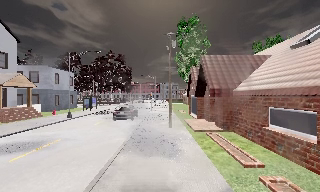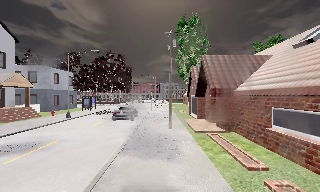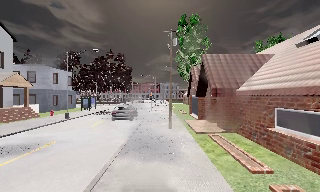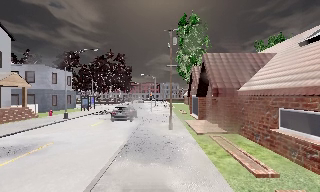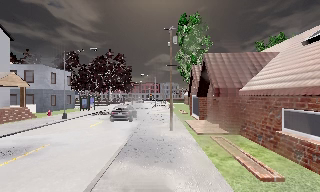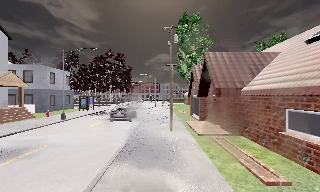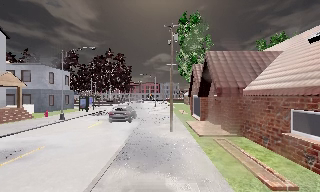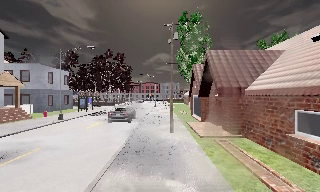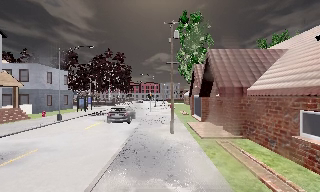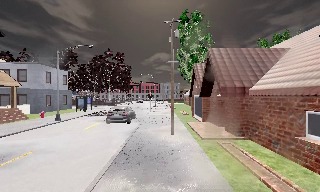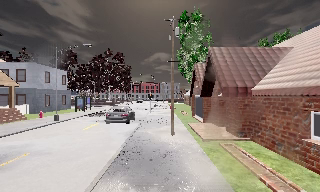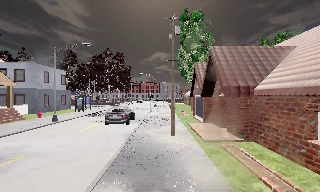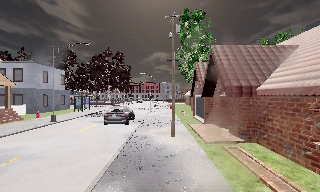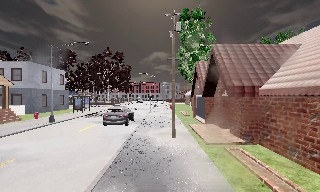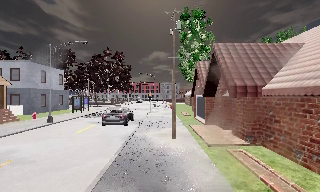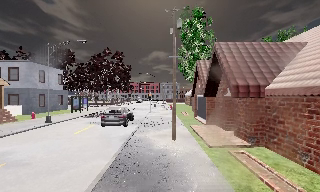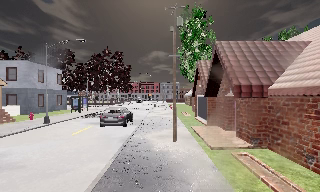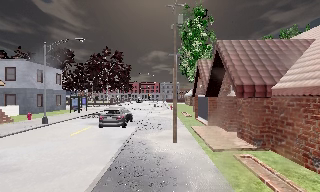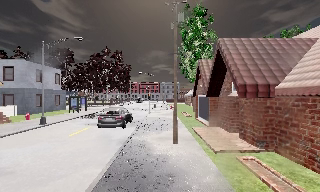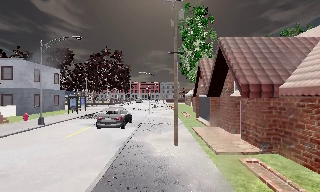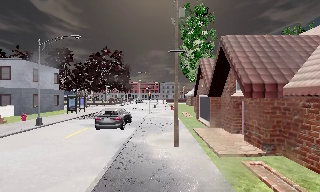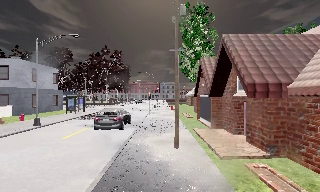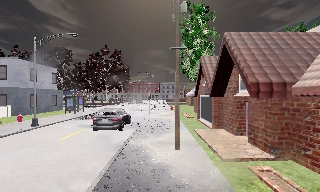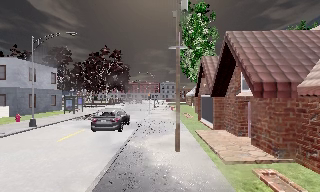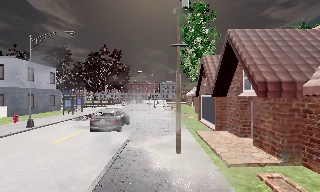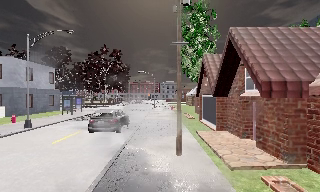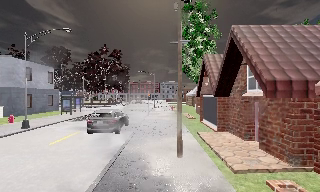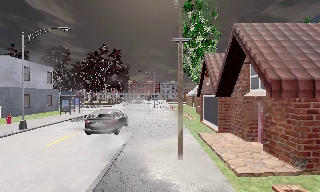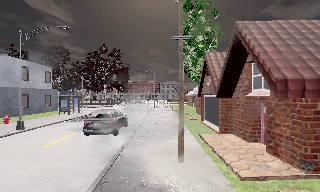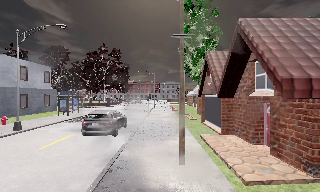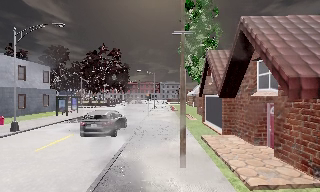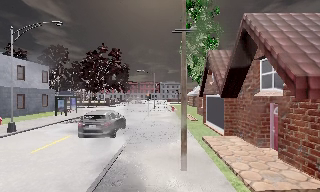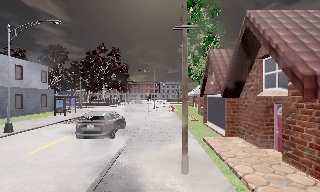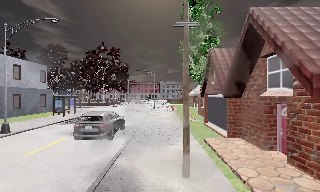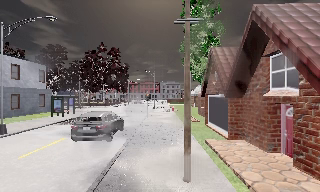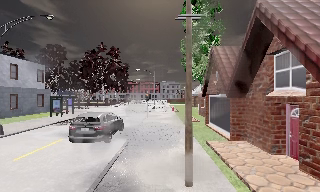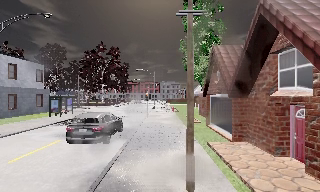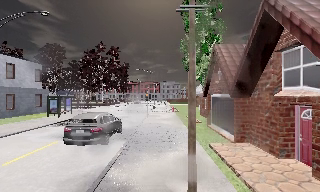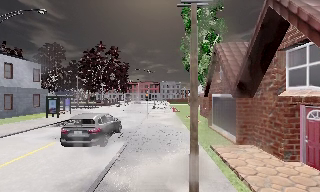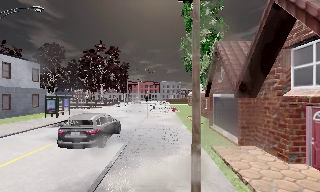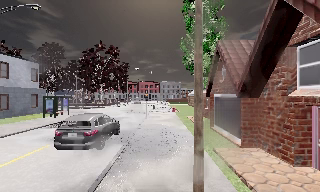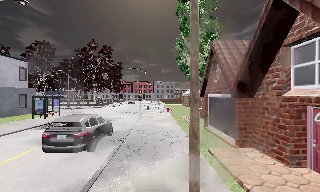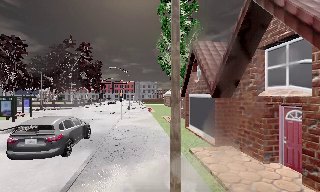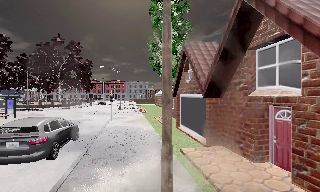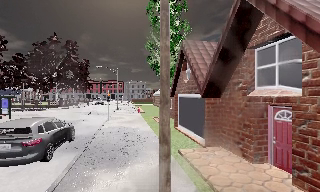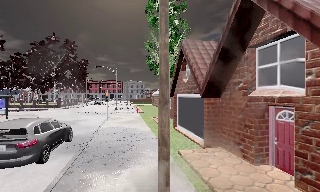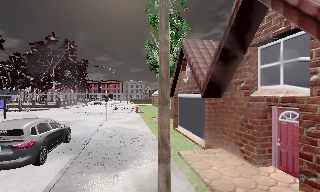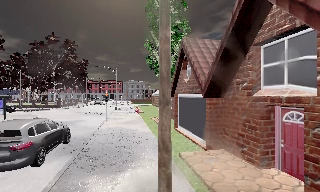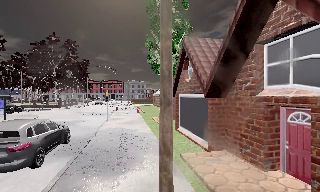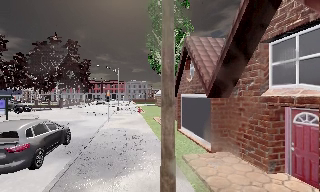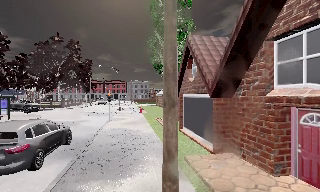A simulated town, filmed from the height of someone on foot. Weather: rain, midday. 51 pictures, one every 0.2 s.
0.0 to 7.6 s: The camera travels forward, about 9 m, so what stands in front looms larger.
7.6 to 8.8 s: The scene slides to the left, as the camera pans about 10 degrees to its right. It travels forward, about 1 m, so what stands in front looms larger.
8.8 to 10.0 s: The camera travels forward, about 1 m, so what stands in front looms larger.
The film runs forward here.
